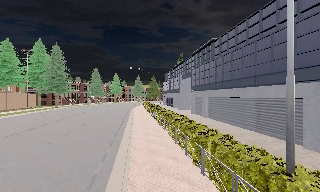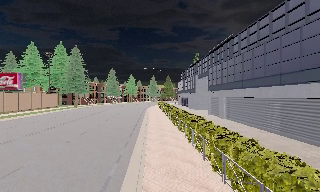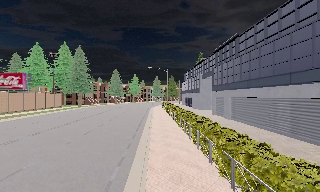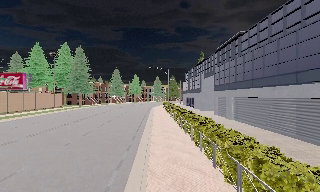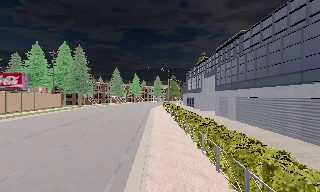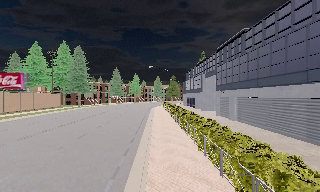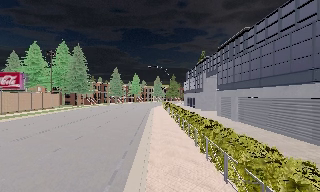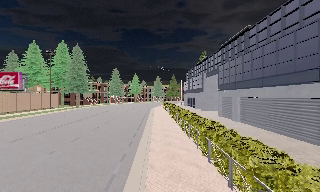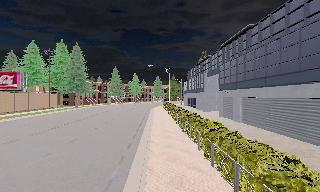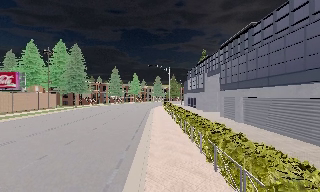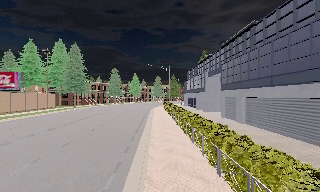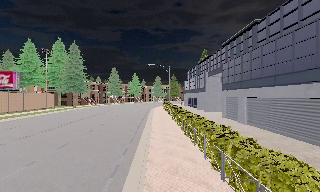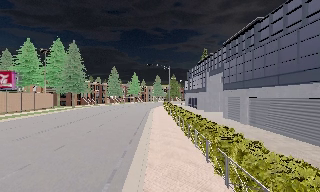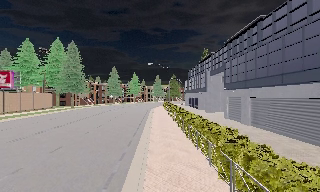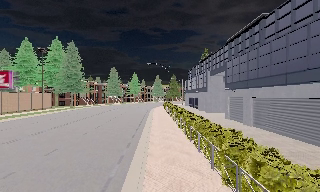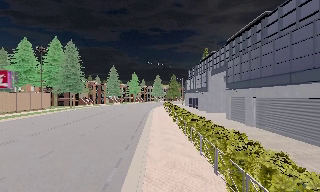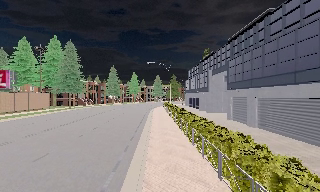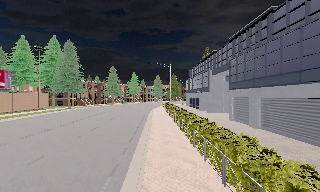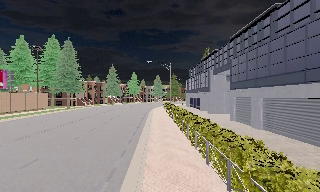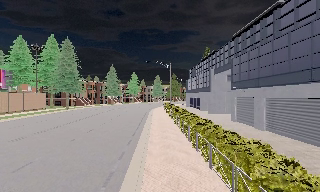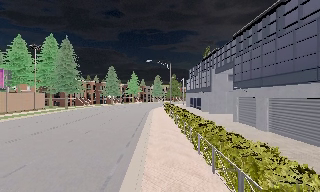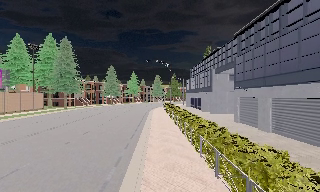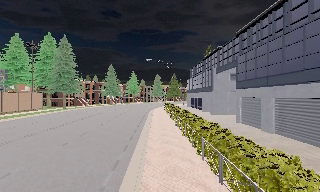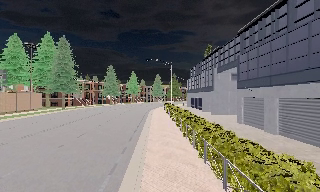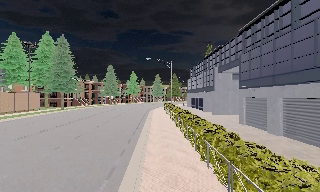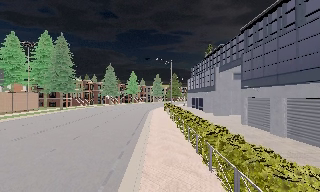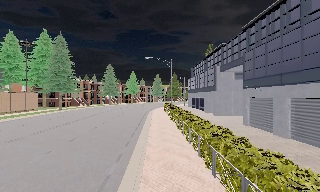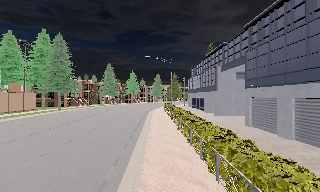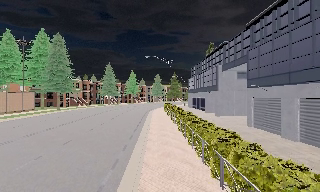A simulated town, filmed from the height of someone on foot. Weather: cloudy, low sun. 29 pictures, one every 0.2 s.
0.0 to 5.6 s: The camera travels forward, about 9 m, so what stands in front looms larger.
The film runs forward here.
